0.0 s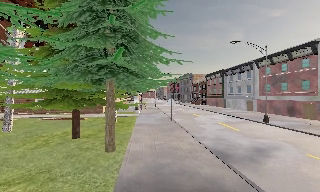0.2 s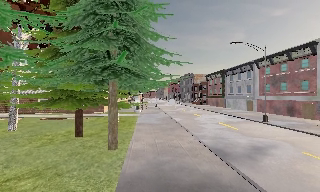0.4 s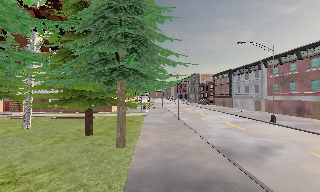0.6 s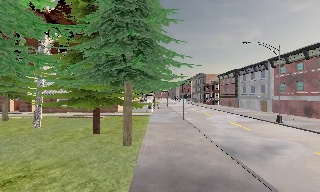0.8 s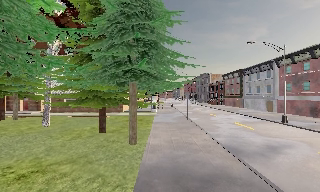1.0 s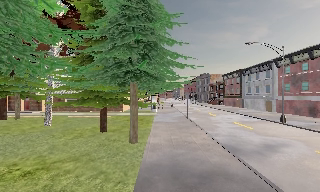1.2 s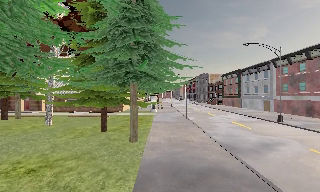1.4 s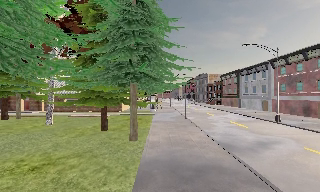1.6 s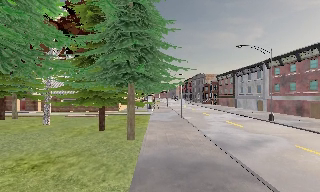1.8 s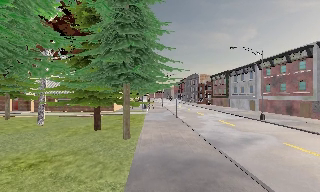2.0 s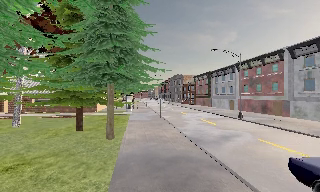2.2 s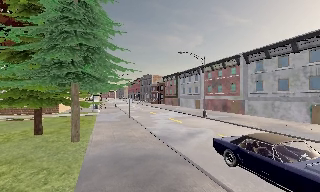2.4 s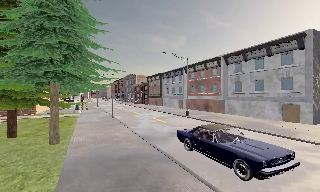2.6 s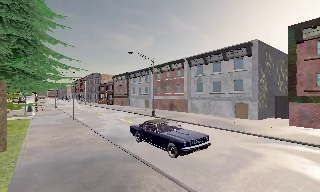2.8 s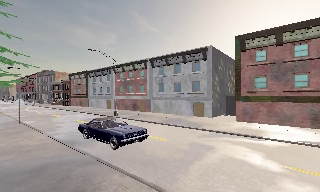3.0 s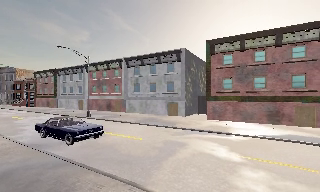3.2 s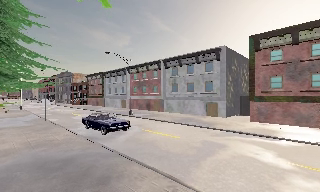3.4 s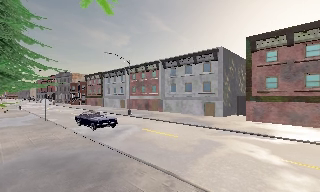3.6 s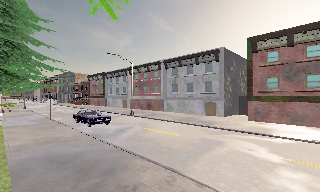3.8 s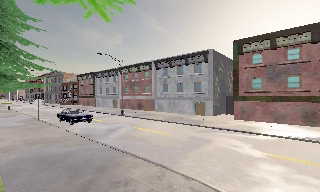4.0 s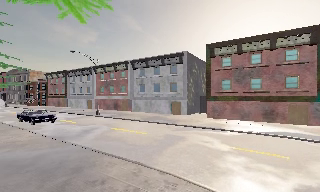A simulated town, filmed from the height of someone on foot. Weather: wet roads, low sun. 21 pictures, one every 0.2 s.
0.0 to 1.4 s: The camera travels backward, about 1.5 m, so what stands in front gets smaller.
1.4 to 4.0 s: The camera swings to its right by about 55 degrees, and the scene slides to the left. It travels backward, about 3 m.
The film runs backward here.
